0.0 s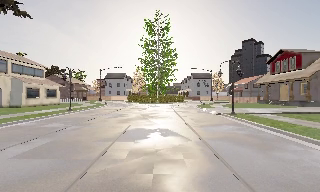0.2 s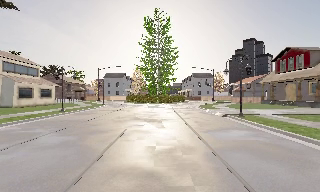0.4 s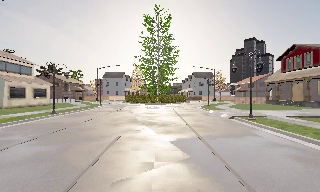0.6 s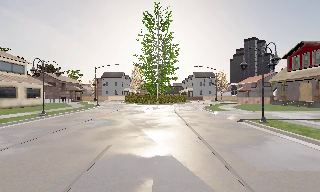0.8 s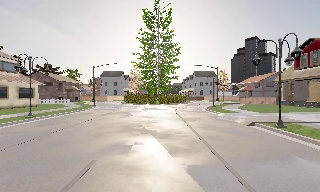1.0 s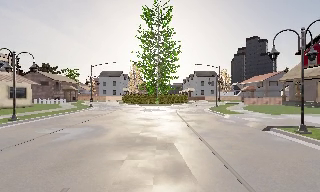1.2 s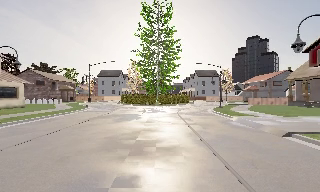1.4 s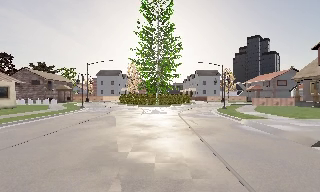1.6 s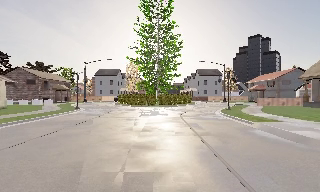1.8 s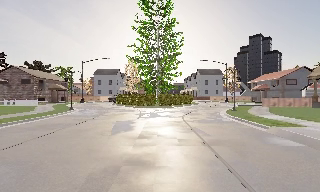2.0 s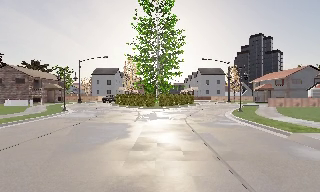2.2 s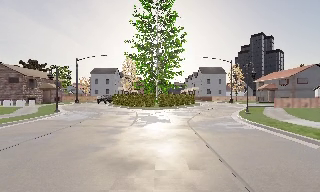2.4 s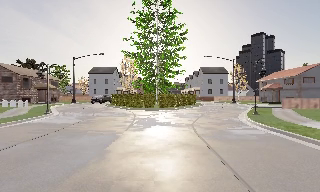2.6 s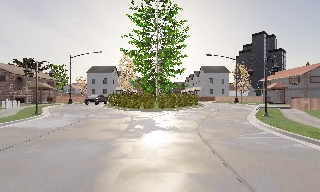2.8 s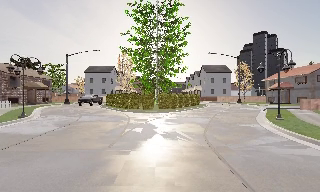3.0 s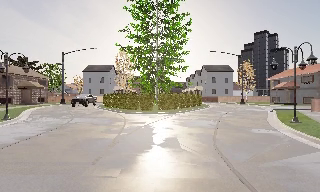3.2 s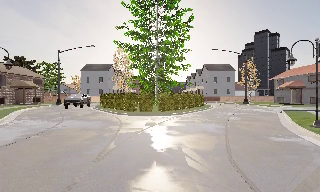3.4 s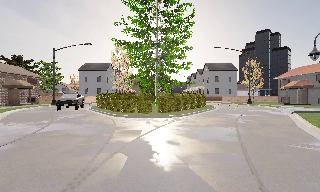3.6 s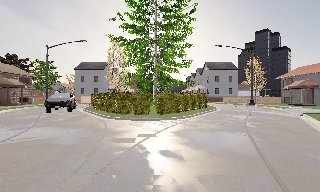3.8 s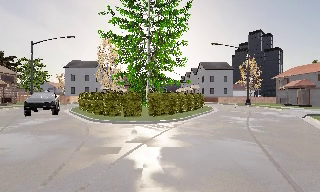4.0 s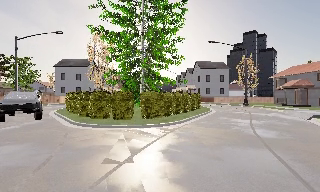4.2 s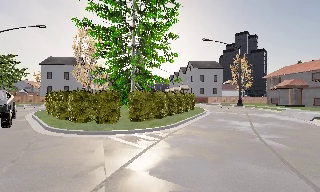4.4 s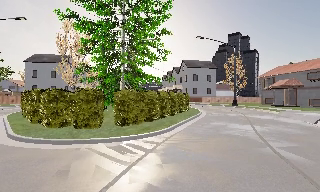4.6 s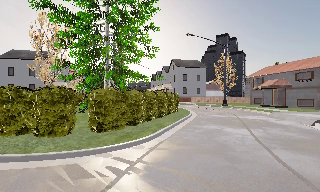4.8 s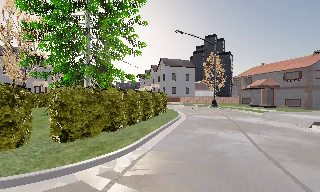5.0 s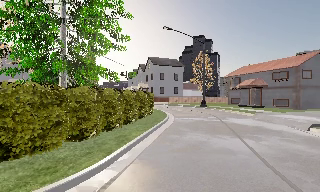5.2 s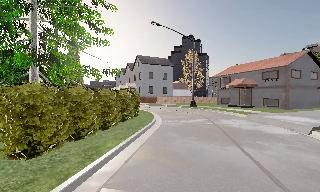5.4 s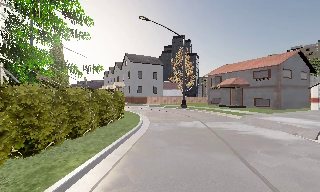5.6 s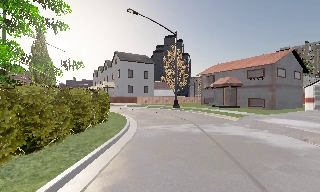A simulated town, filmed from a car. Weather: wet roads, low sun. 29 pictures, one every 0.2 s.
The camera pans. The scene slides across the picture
to the left.
The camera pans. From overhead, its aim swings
clockwise.
0.0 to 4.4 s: The camera travels forward, about 30 m, so what stands in front looms larger.
4.4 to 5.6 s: The camera swings to its right by about 20 degrees, and the scene slides to the left. It travels forward, about 8 m, so what stands in front looms larger.
The film runs forward here.
